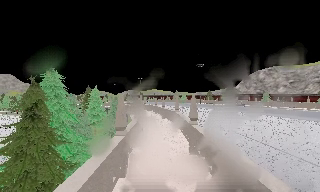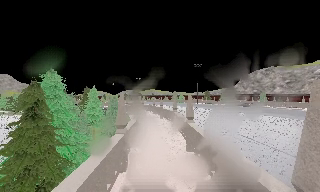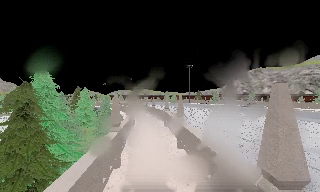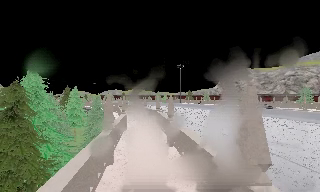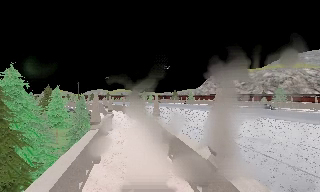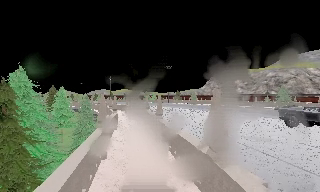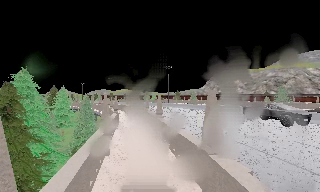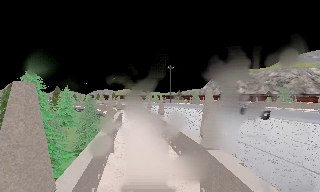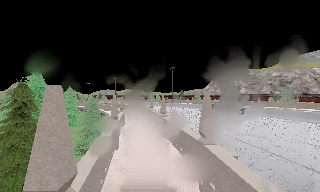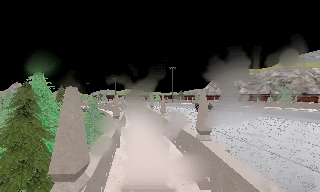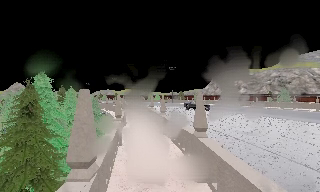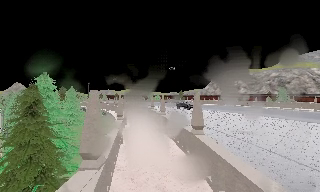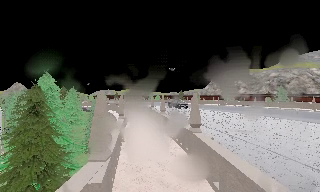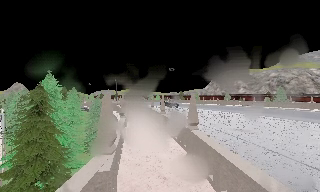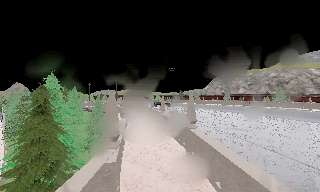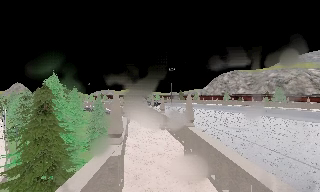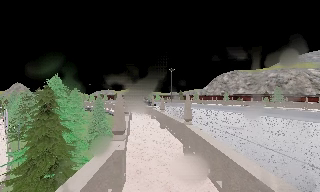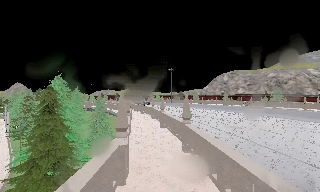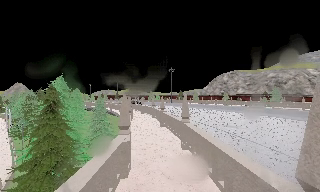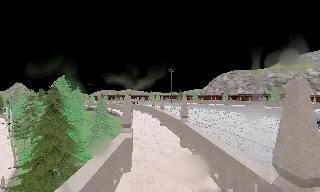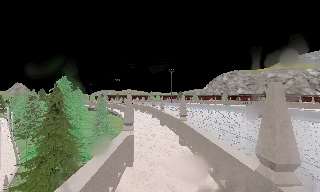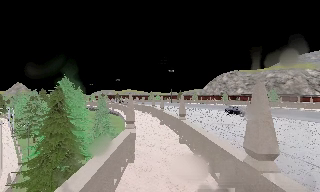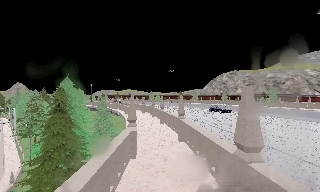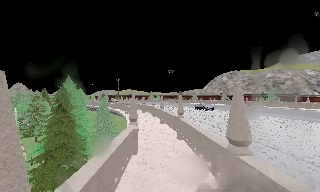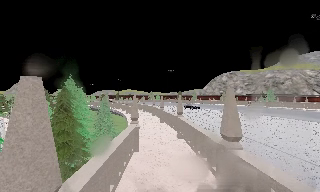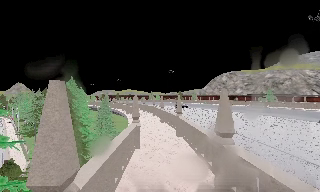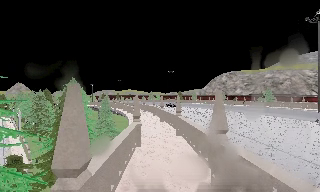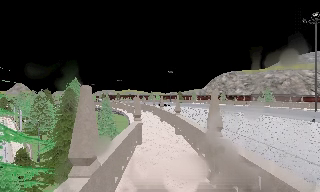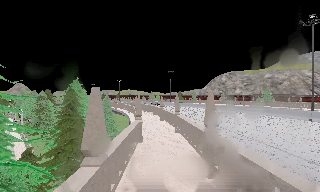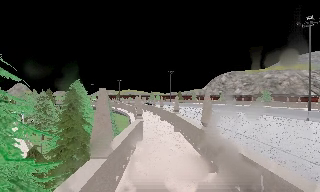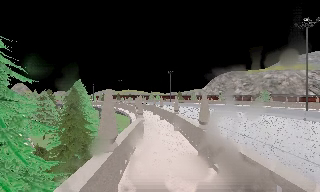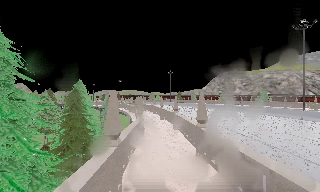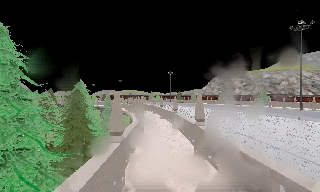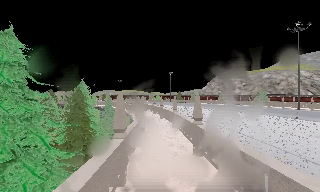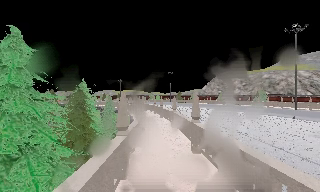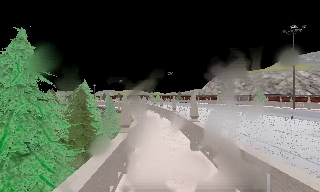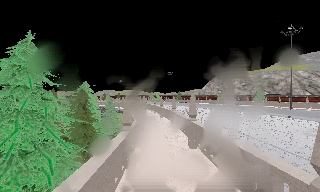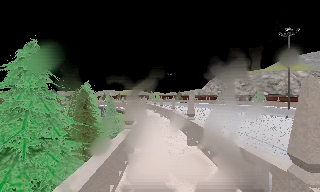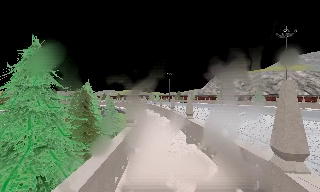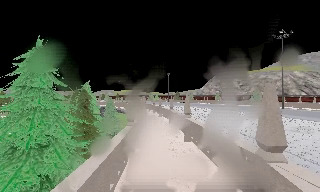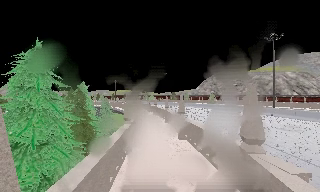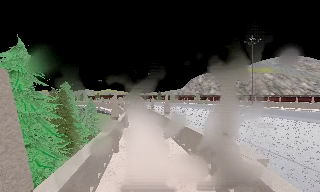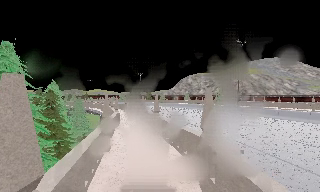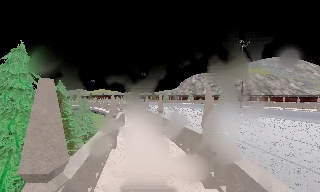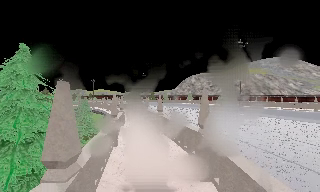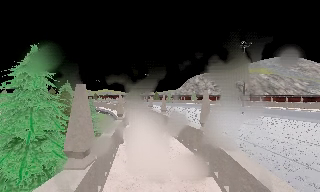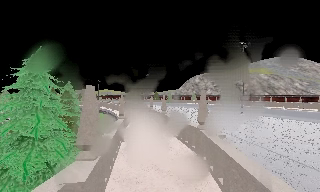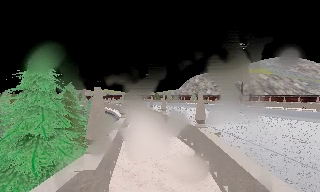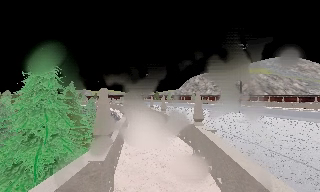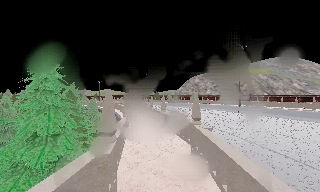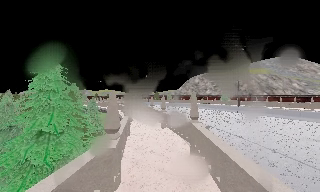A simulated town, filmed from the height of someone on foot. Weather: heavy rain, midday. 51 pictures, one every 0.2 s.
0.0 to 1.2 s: The scene slides to the left, as the camera pans about 10 degrees to its right. It travels backward, about 2 m, so what stands in front gets smaller.
1.2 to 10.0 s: The camera travels backward, about 16 m, so what stands in front gets smaller.
The film runs backward here.
